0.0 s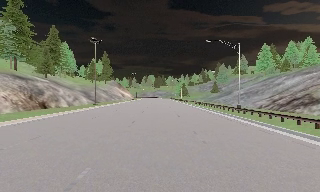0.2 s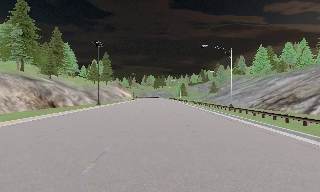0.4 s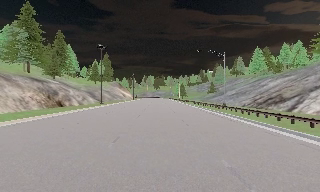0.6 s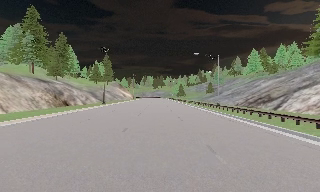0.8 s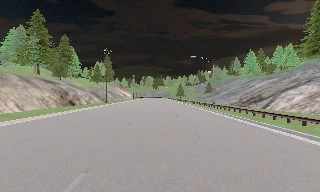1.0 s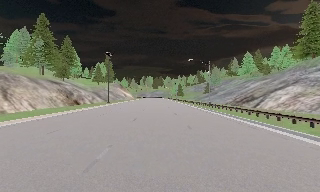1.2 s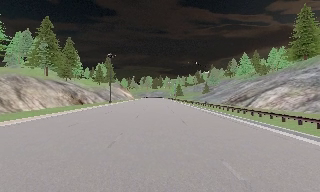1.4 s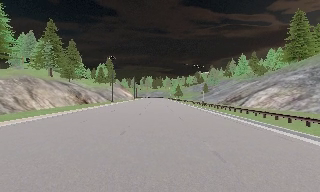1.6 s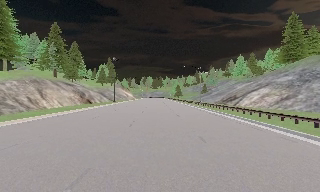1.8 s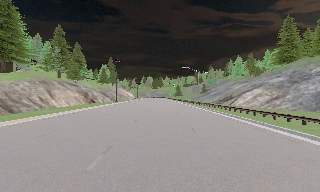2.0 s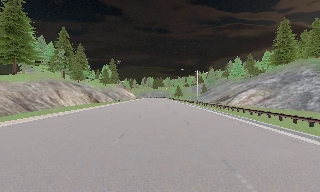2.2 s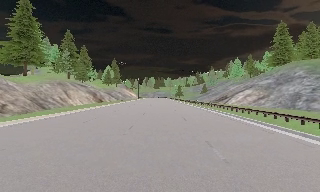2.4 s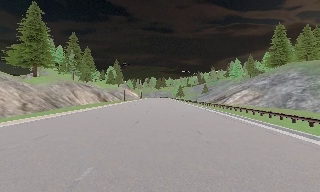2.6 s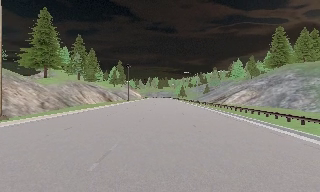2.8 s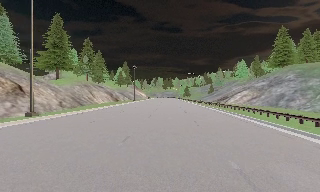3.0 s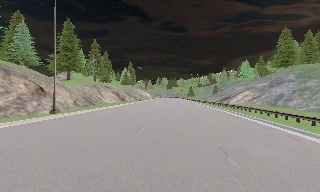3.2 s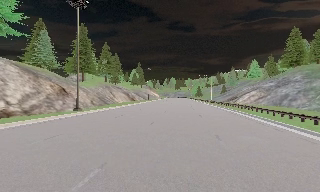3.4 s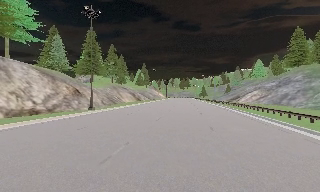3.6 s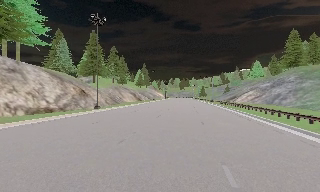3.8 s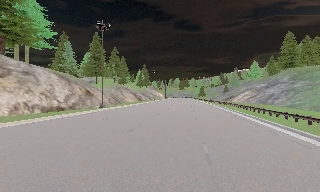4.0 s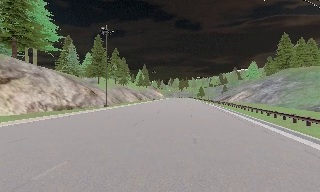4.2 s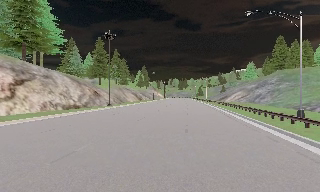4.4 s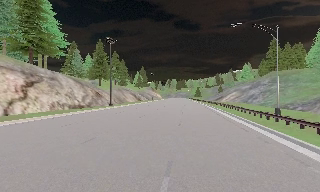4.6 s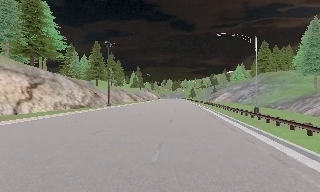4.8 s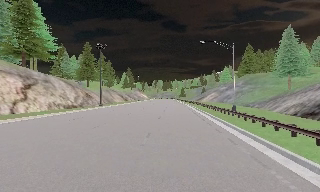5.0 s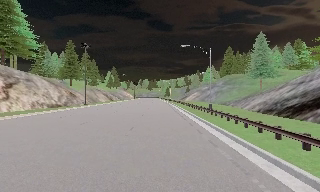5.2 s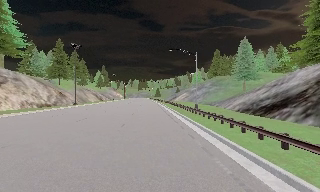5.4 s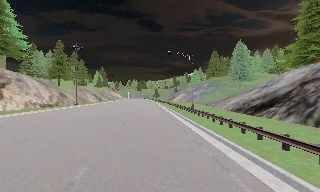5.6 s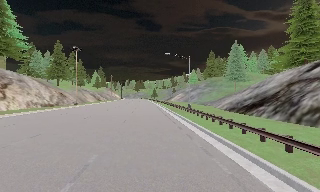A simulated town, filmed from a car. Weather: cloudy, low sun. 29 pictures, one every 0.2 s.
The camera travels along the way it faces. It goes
backward.
0.0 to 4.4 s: The camera travels backward, about 40 m, so what stands in front gets smaller.
4.4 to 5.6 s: The camera swings to its right by about 15 degrees, and the scene slides to the left. It travels backward, about 8 m, so what stands in front gets smaller. It loses speed.
The film runs backward here.
